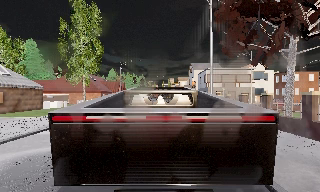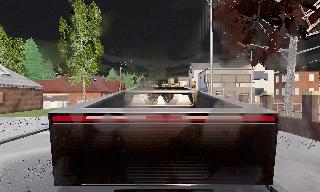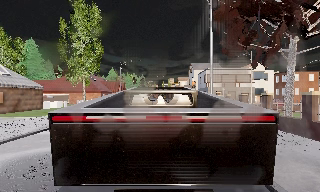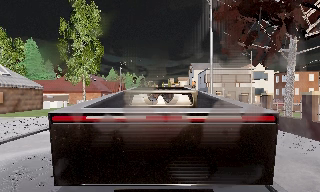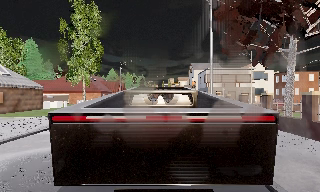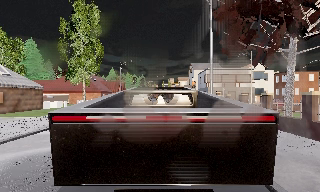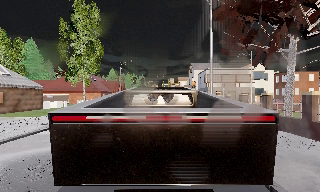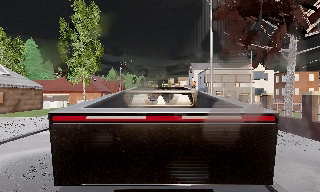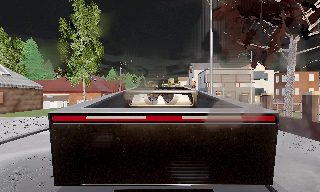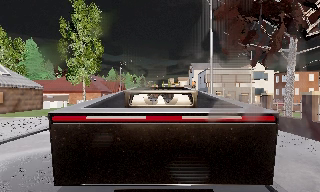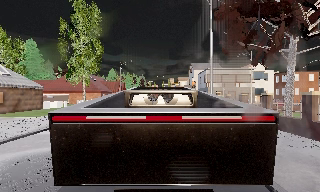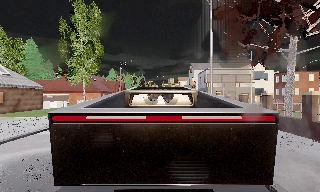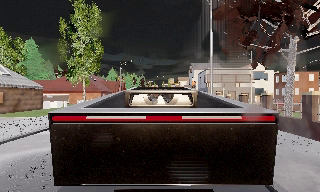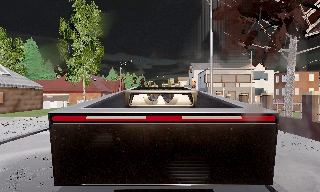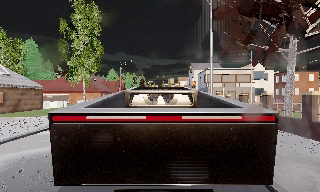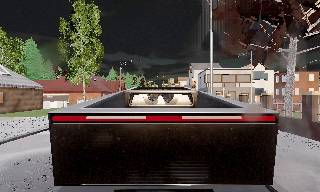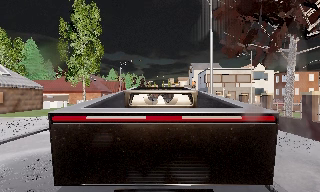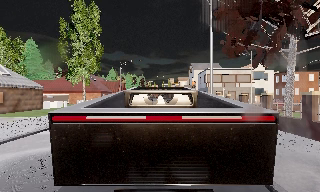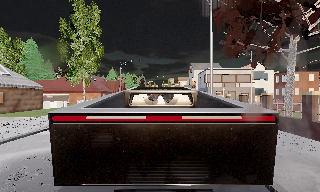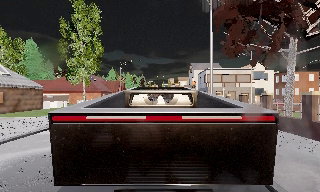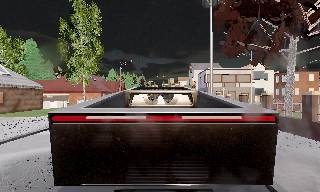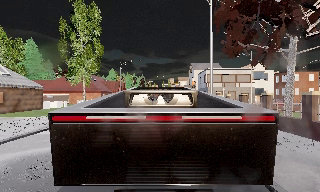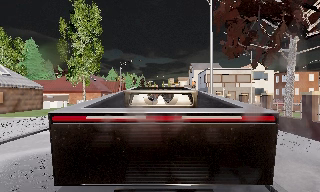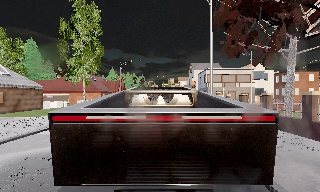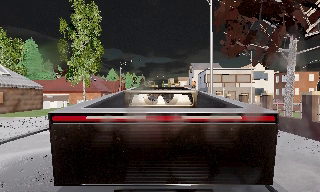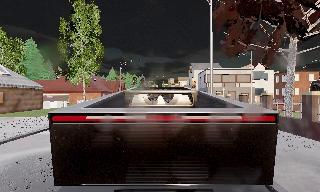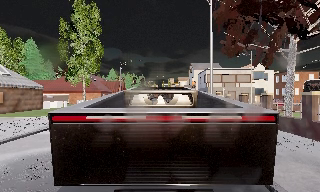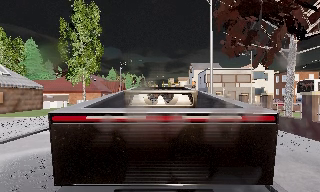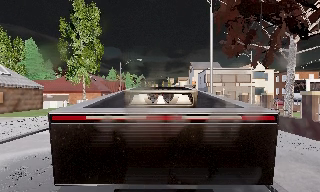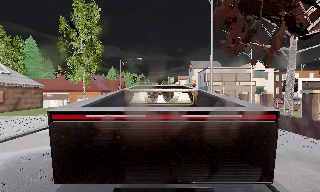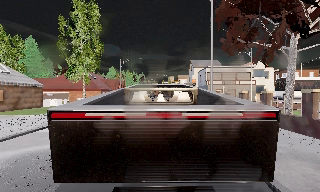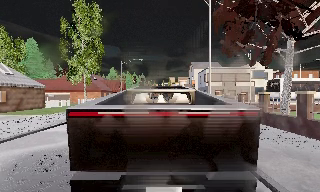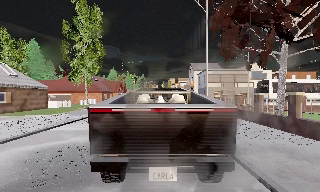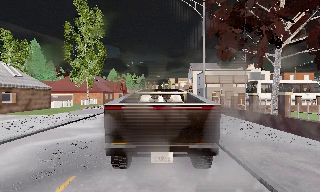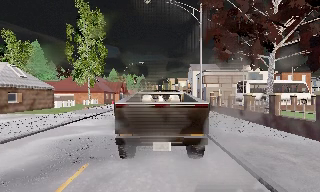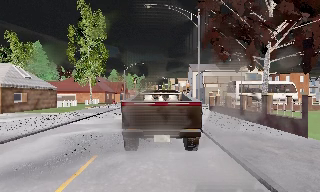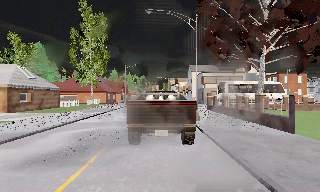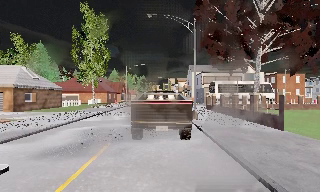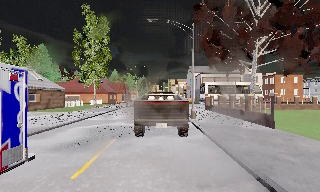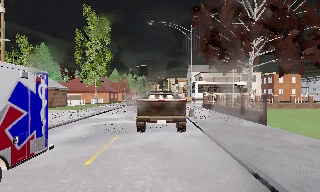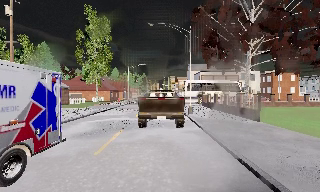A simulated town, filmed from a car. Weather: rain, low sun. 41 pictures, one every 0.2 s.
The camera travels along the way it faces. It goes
backward.
0.0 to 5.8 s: The camera keeps its place and its aim.
5.8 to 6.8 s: The camera travels backward, about 2 m, so what stands in front gets smaller. It gains speed.
6.8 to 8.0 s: The camera travels backward, about 3.5 m, so what stands in front gets smaller.
The film runs backward here.
